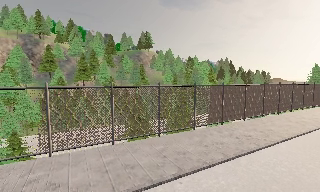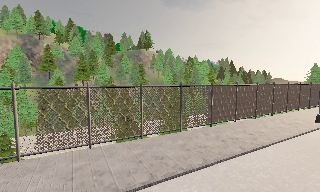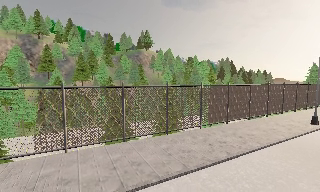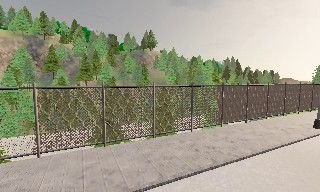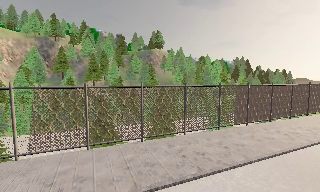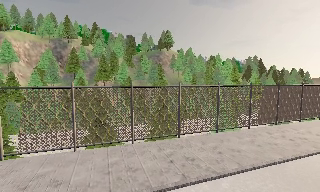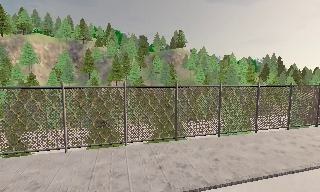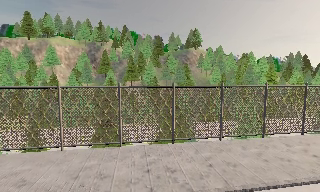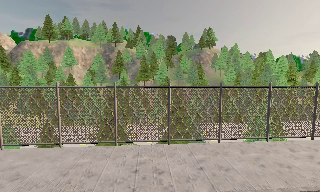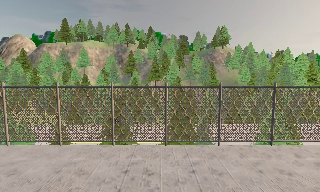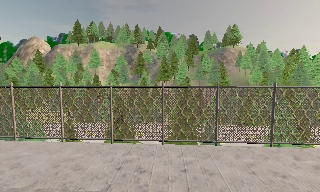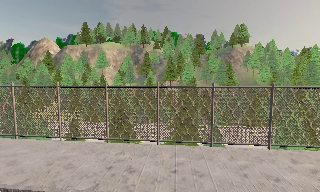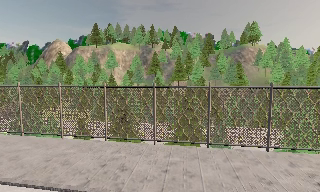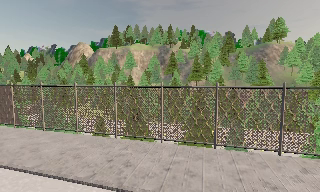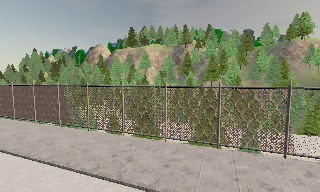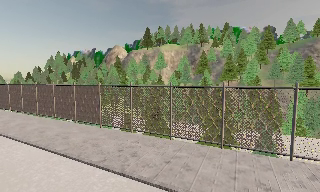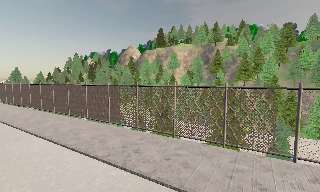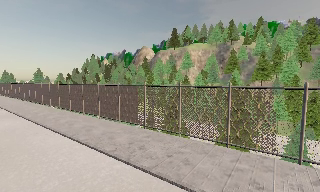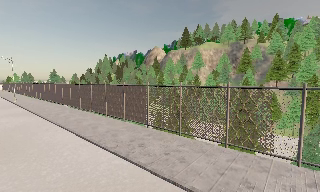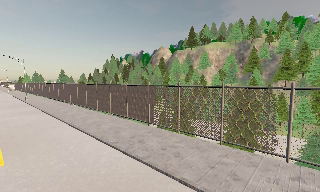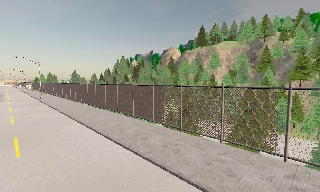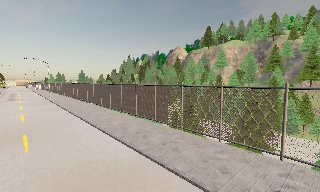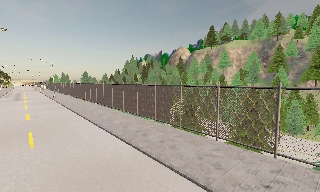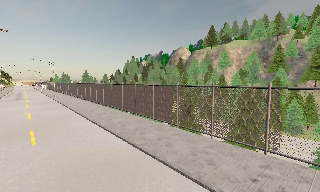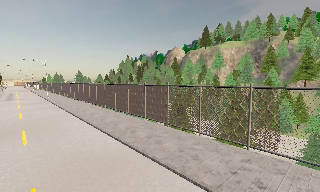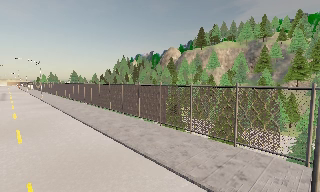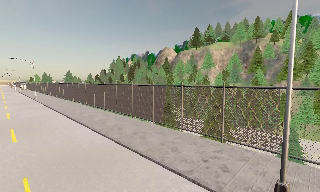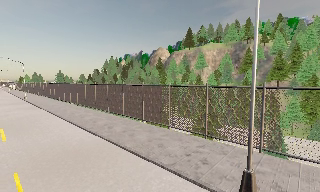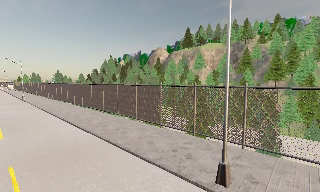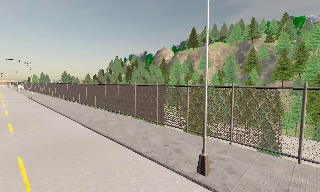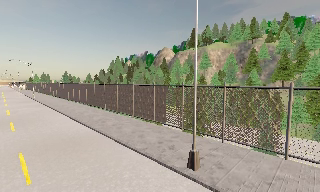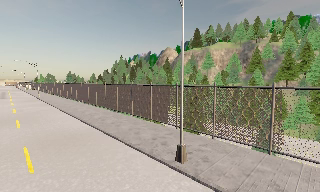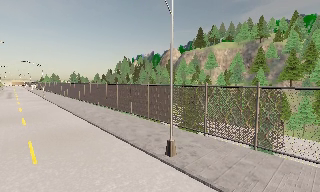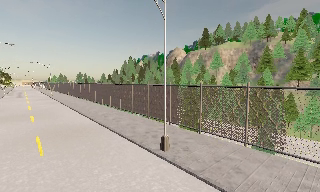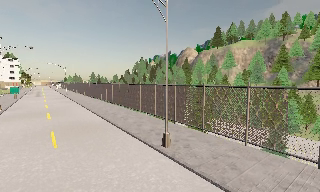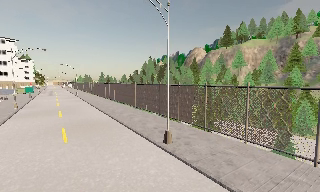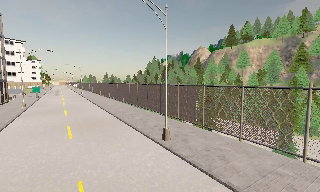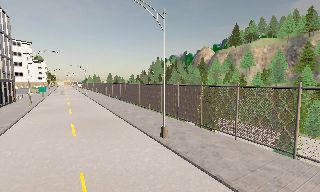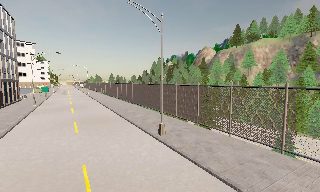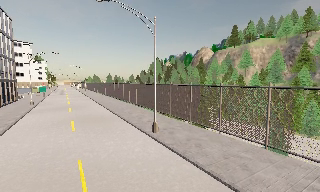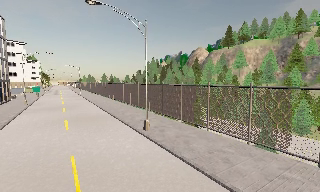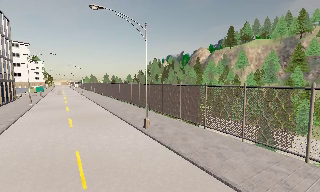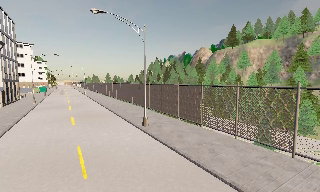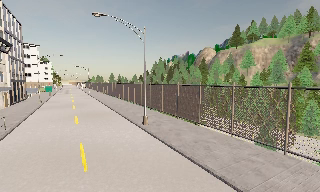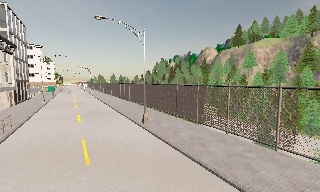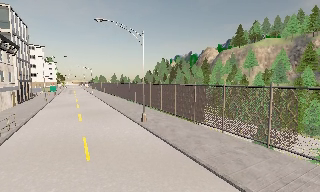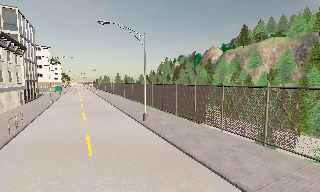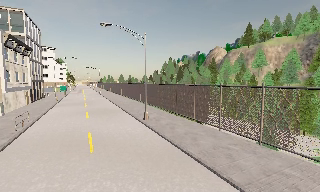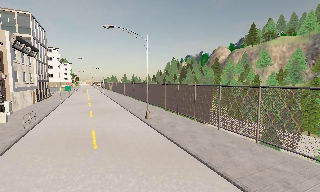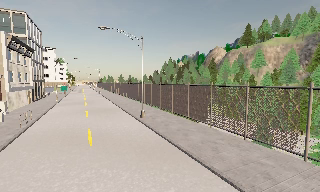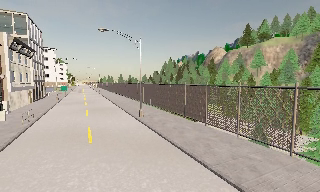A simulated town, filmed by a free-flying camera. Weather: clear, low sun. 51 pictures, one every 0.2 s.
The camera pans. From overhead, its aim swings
counterclockwise.
0.0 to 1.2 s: The camera pans to its left, which is counterclockwise from overhead, by about 15 degrees. It travels to its right and forward, about 7 m, so close, fixed things drift to the left.
1.2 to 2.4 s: The camera pans to its left, which is counterclockwise from overhead, by about 25 degrees. It travels to its right, about 4.5 m.
2.4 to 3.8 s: The camera pans to its left, which is counterclockwise from overhead, by about 35 degrees. It travels to its right and backward, about 4.5 m.
3.8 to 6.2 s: The camera travels backward and to its right, about 7 m, so what stands in front gets smaller. It gains speed.
6.2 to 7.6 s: The camera pans to its left, which is counterclockwise from overhead, by about 15 degrees. It travels backward and to its right, about 4.5 m, so what stands in front gets smaller.
7.6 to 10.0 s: The camera travels backward and to its right, about 6 m, so what stands in front gets smaller.
The film runs backward here.
